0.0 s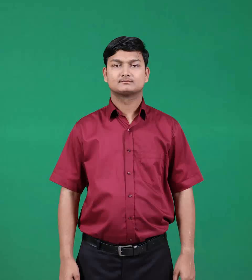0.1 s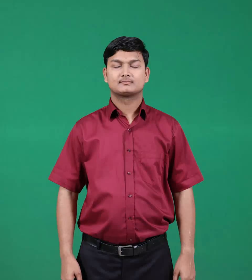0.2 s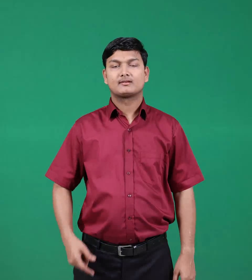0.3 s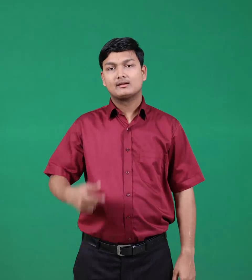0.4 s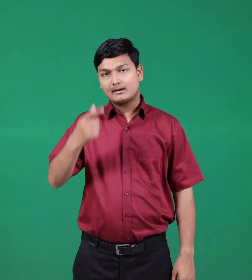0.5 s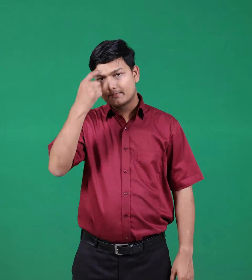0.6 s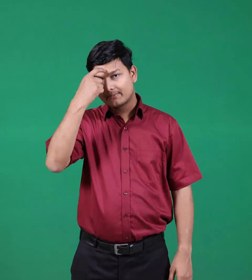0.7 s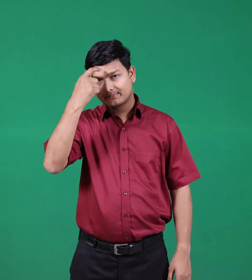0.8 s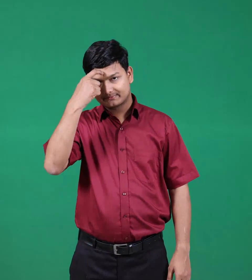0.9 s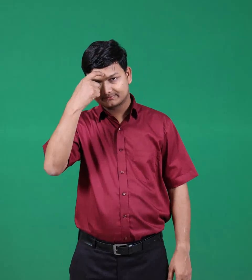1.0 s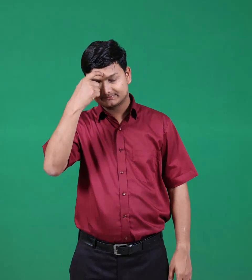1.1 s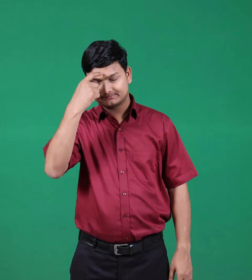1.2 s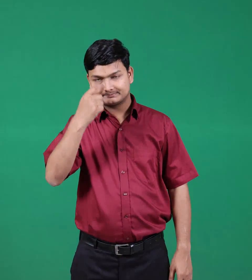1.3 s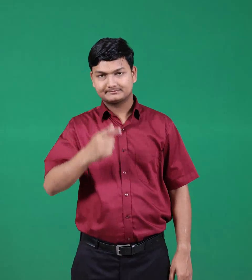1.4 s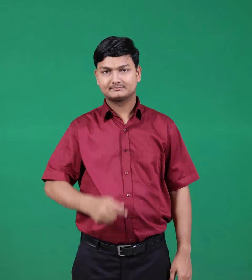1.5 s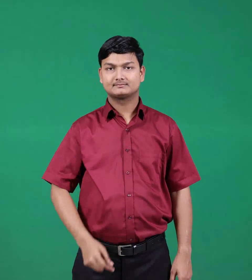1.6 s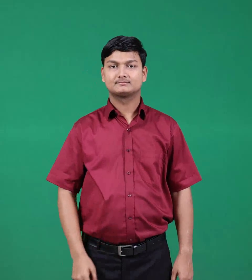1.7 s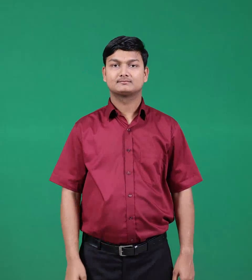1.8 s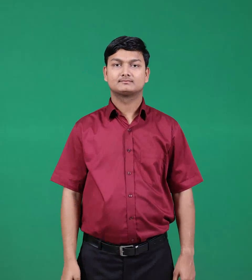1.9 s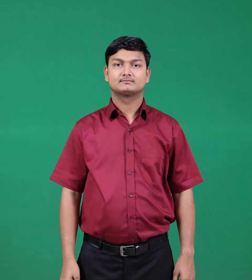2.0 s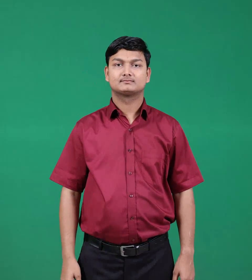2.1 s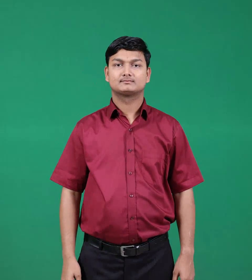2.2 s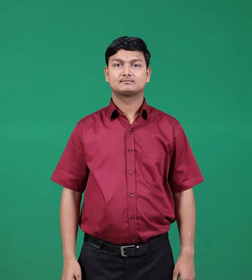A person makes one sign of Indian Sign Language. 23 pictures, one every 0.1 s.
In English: problem
